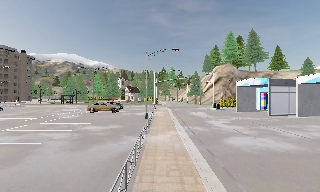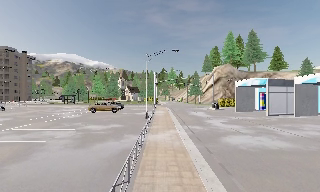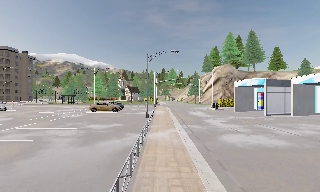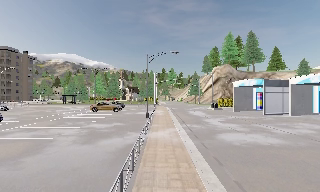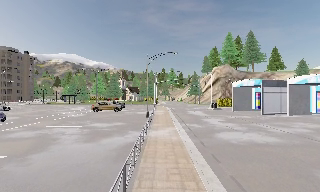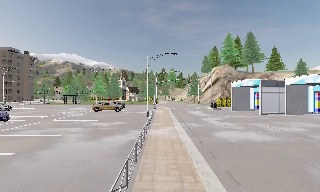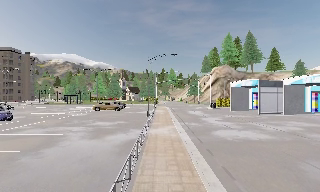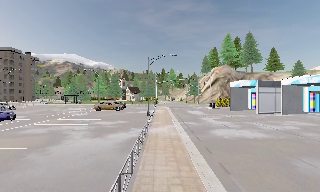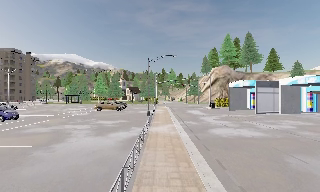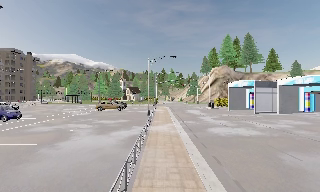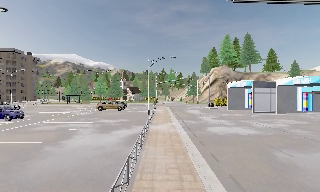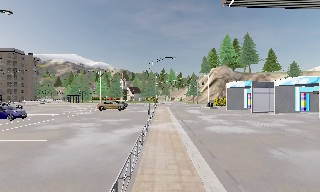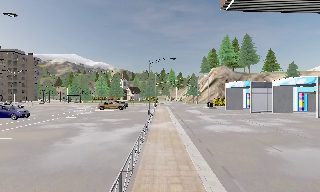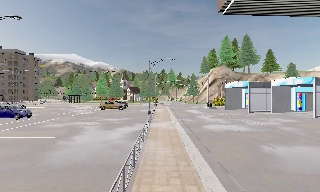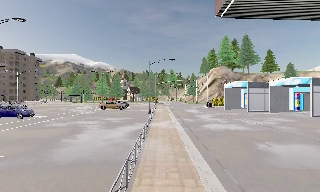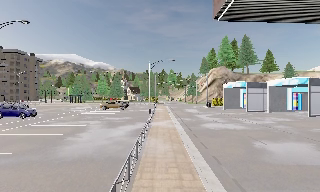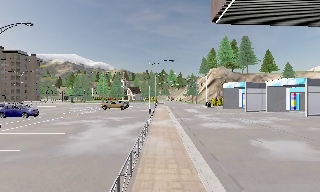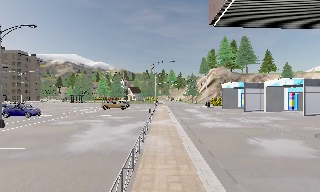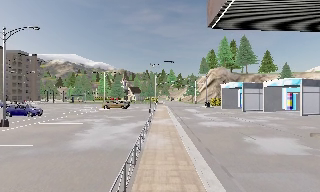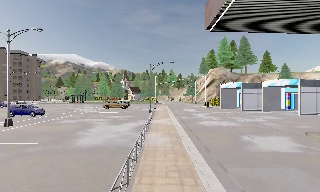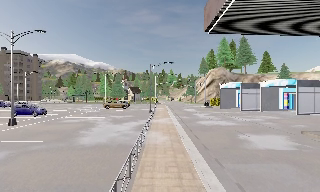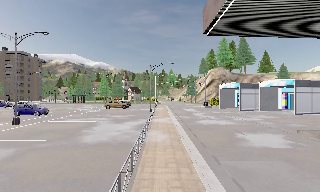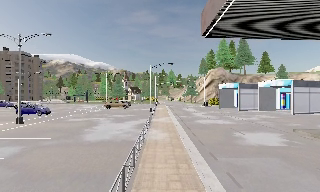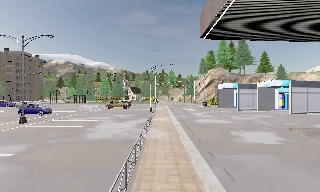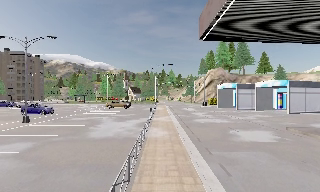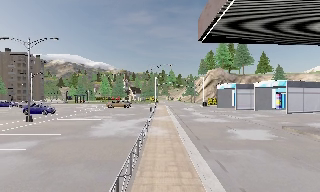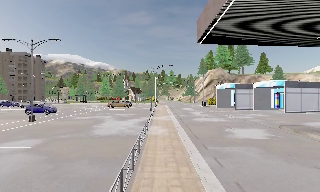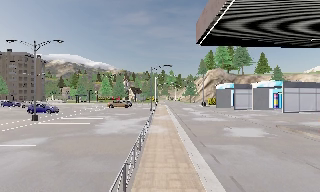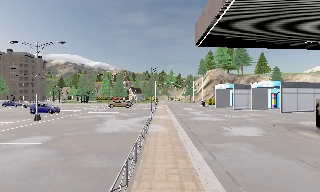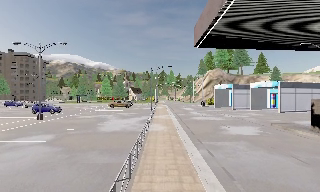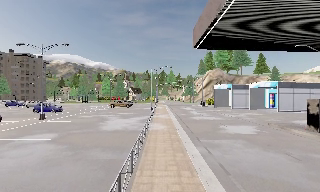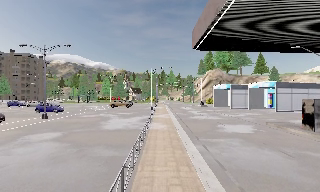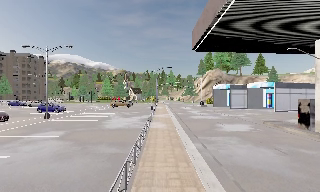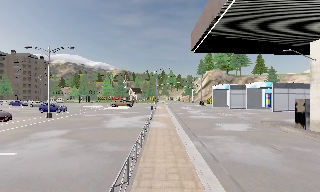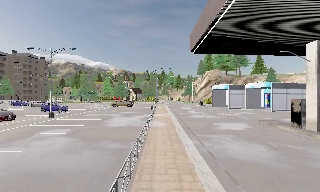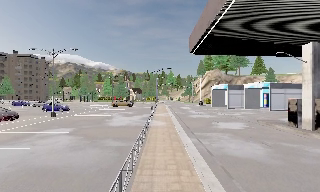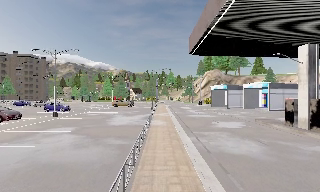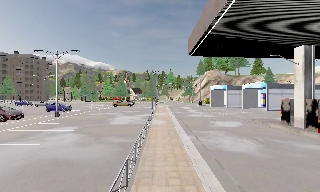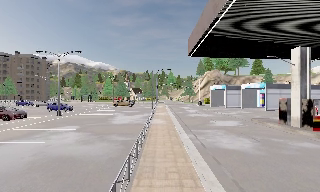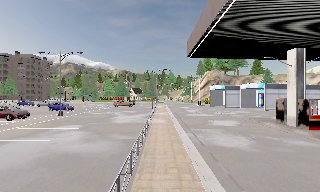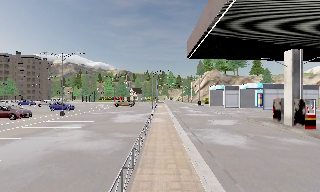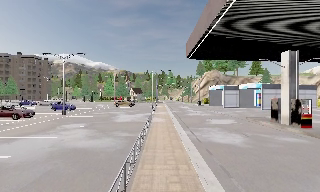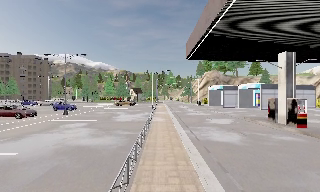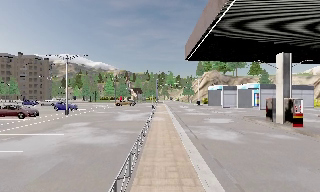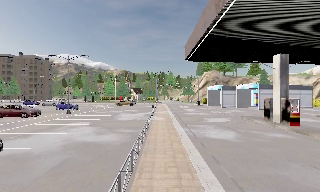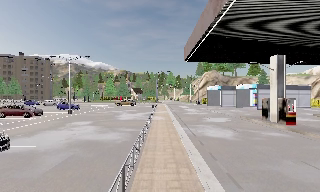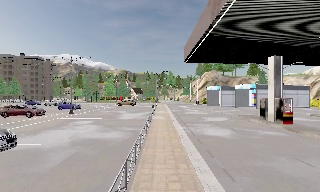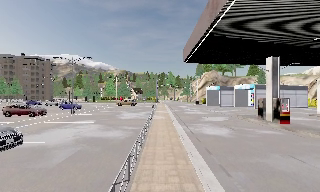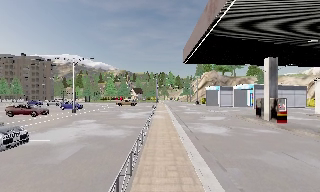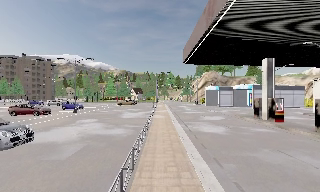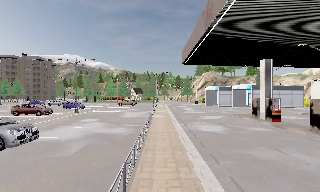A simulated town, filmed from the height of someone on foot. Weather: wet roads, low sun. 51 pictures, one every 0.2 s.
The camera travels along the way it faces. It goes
backward.
0.0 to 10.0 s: The camera travels backward, about 17 m, so what stands in front gets smaller.
The film runs backward here.
